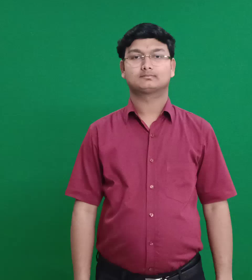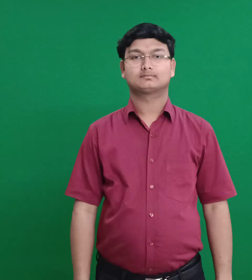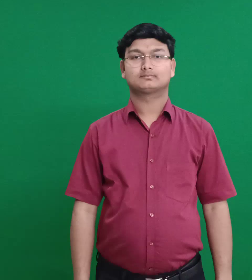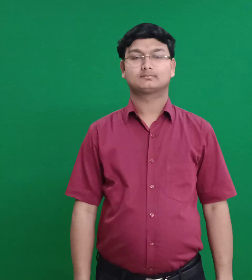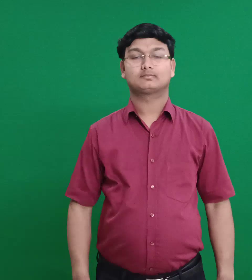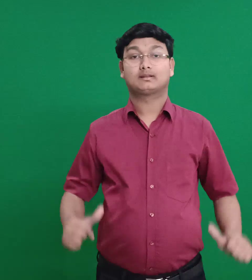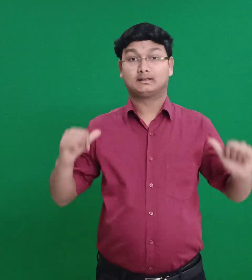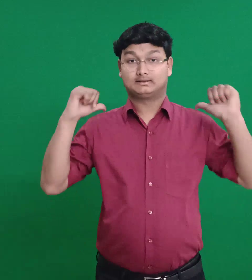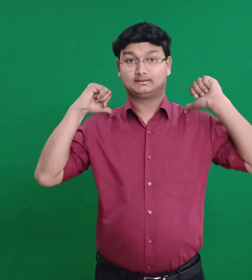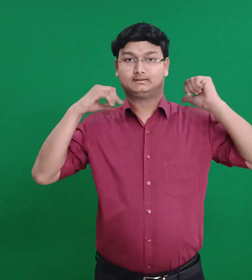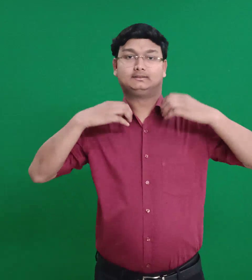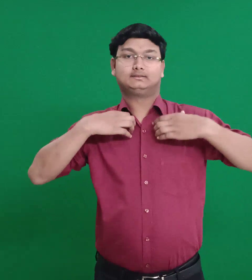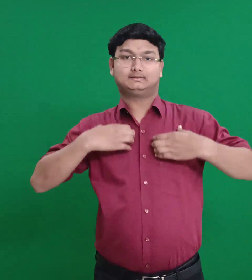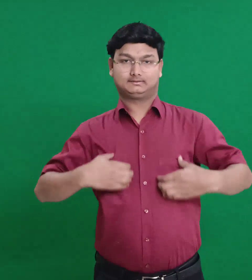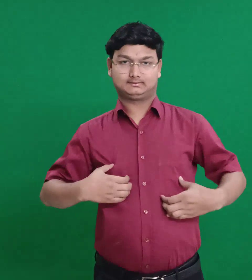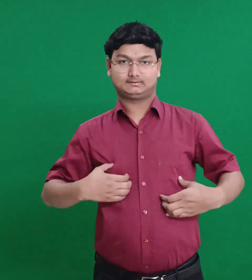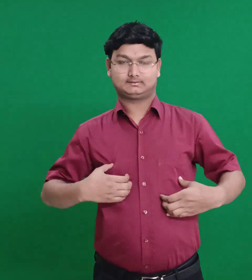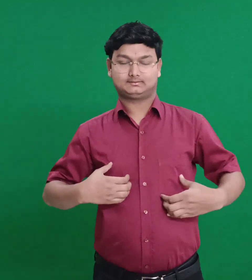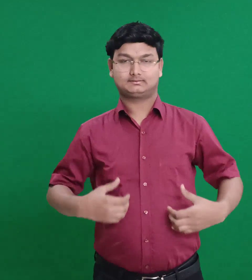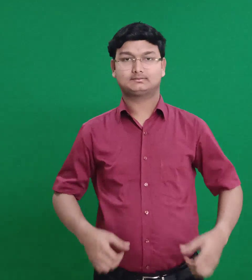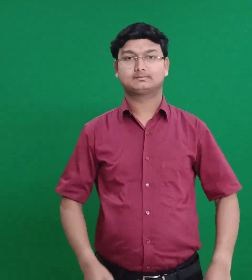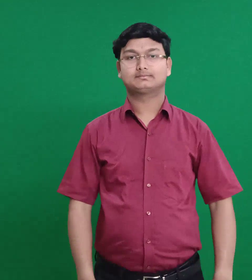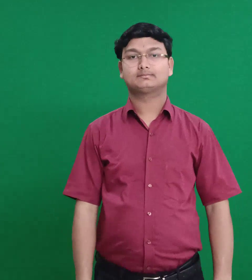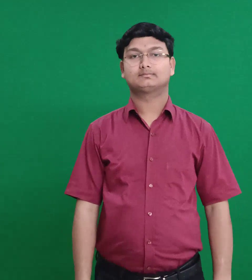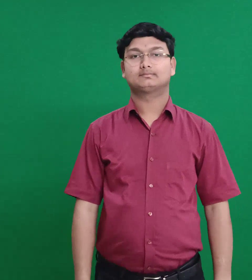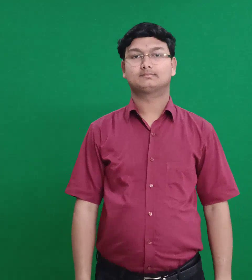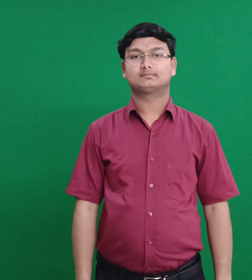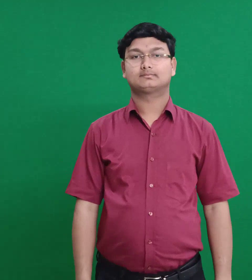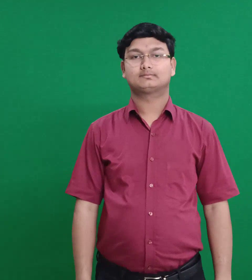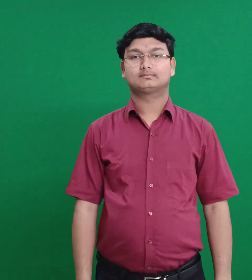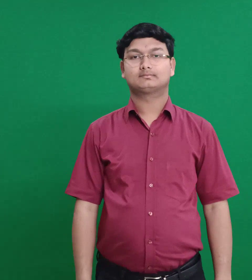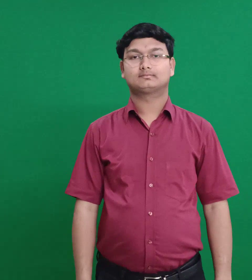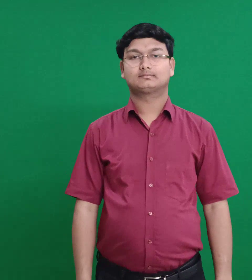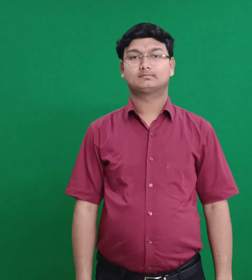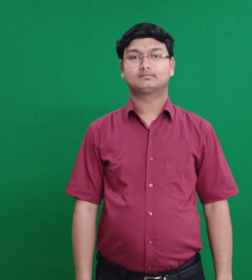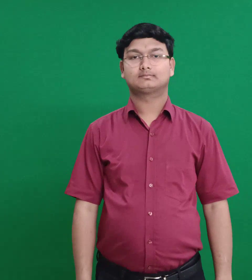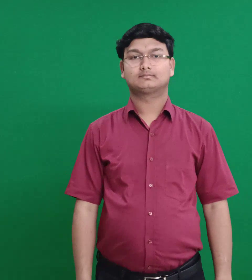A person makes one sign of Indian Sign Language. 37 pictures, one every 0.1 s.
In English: eleazar
